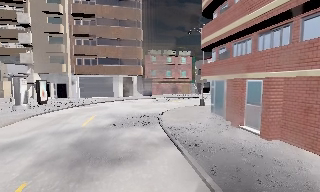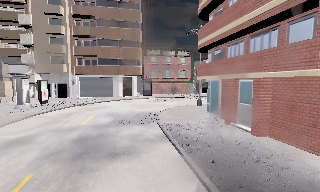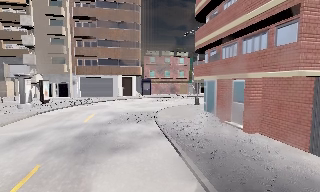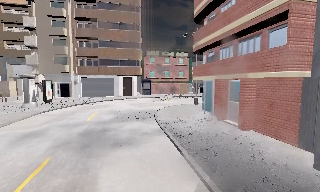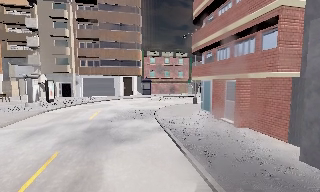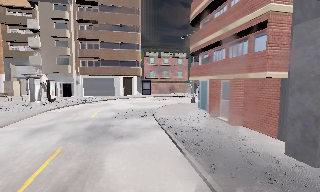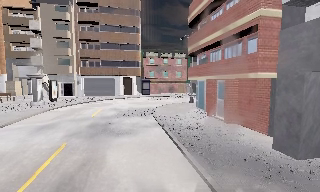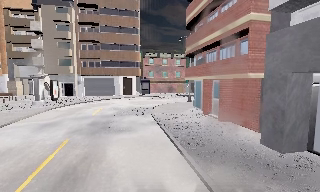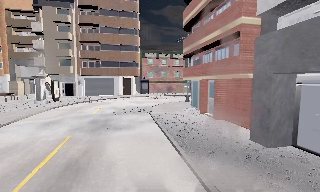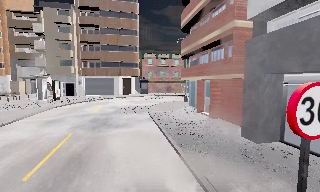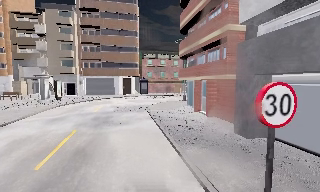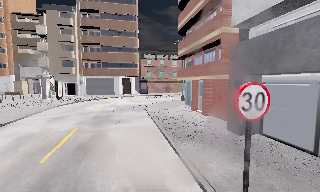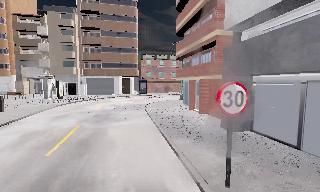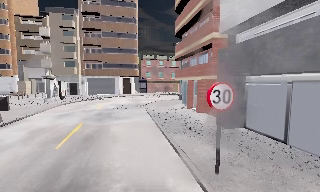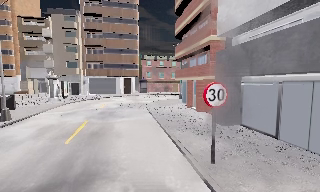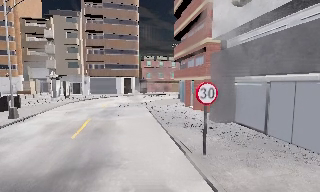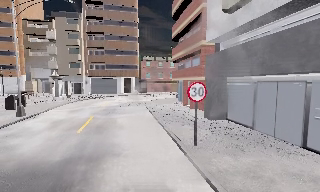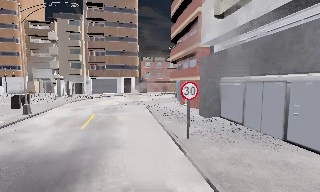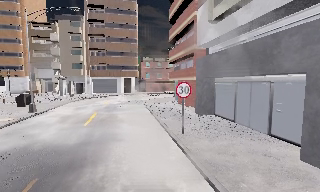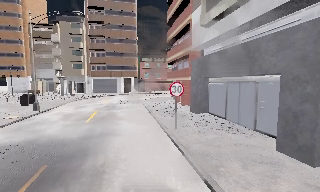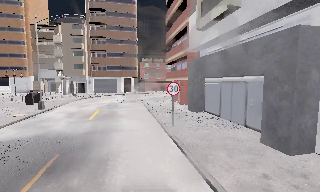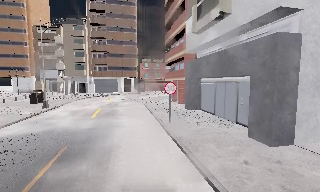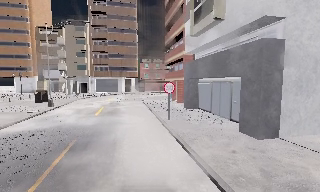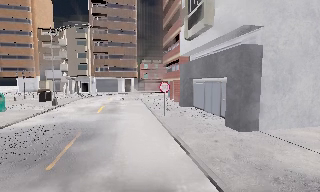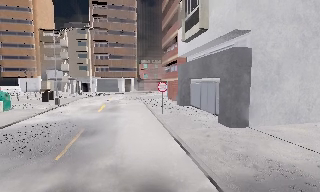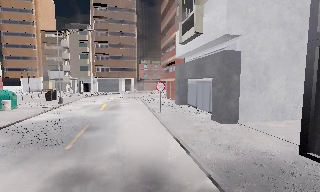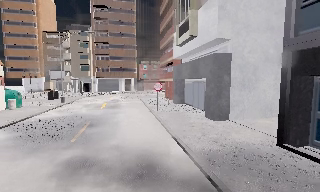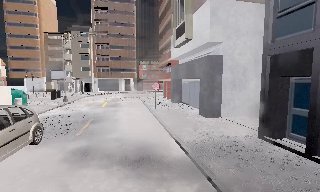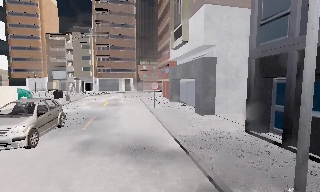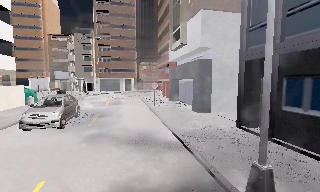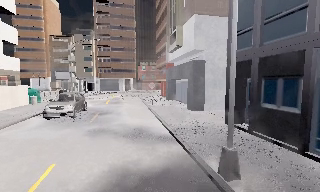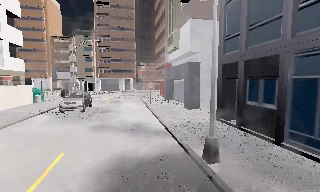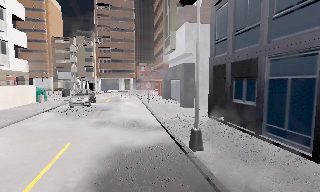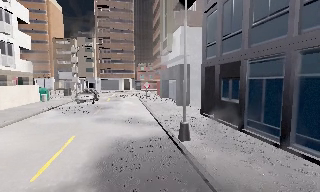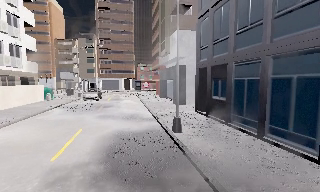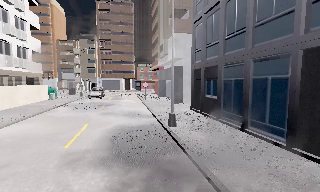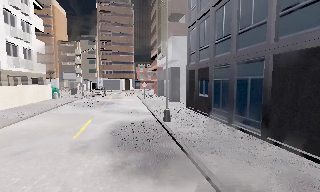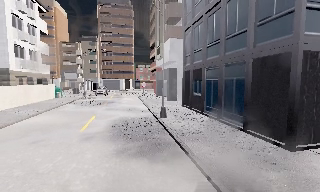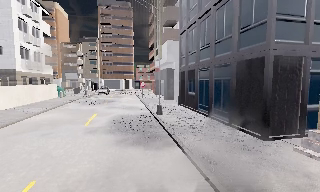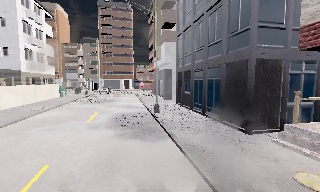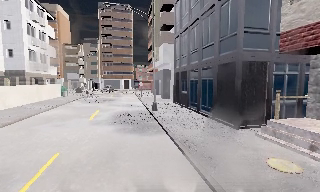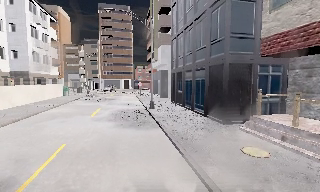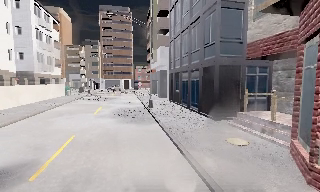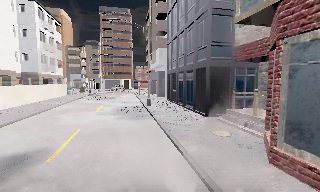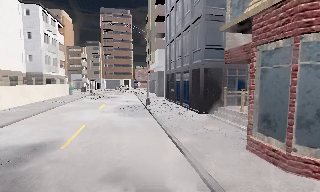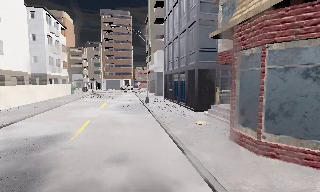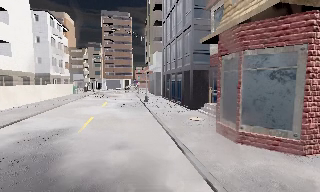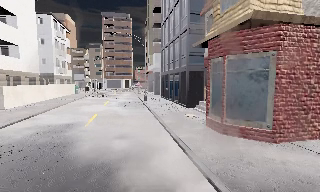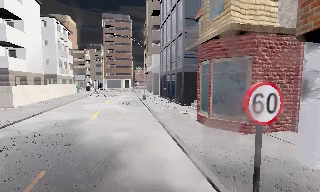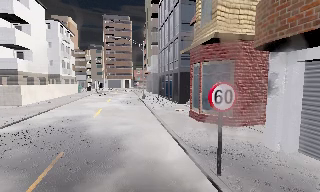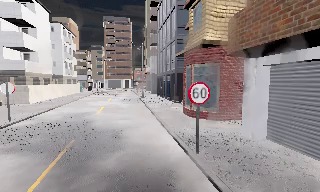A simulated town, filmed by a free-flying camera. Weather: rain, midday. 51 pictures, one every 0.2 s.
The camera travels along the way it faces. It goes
backward.
0.0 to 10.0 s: The camera travels backward, about 35 m, so what stands in front gets smaller. It gains speed.
The film runs backward here.
